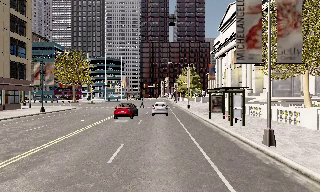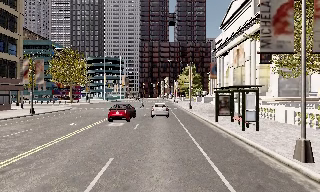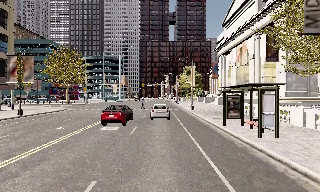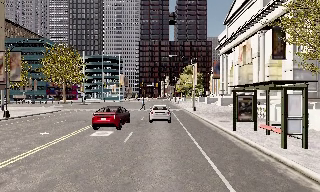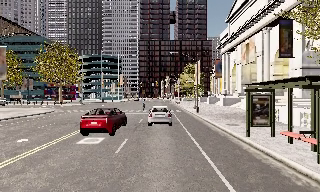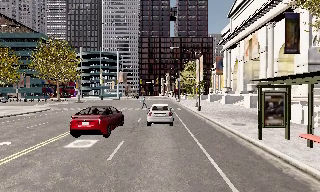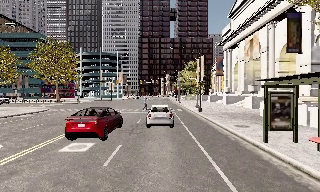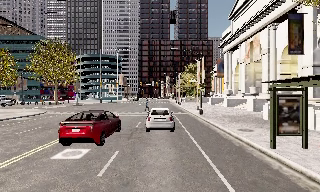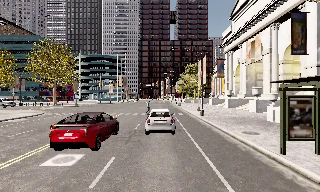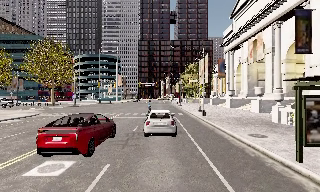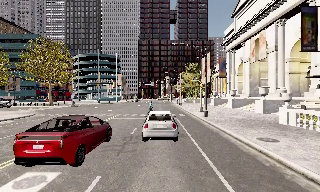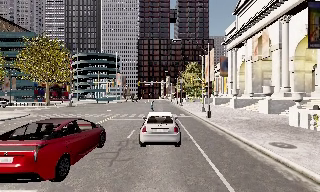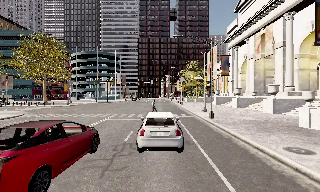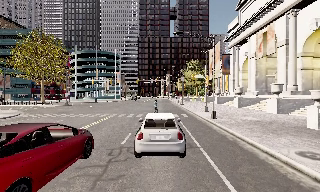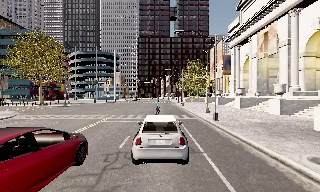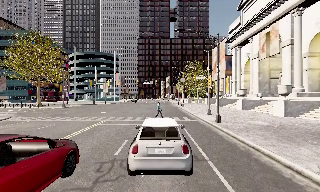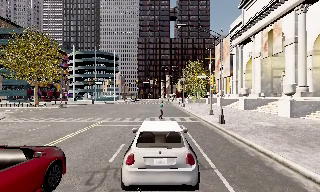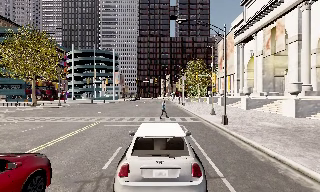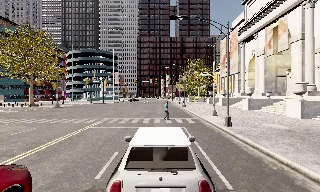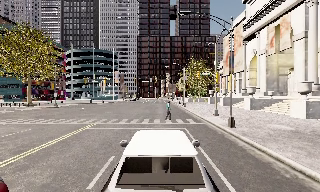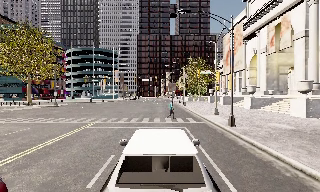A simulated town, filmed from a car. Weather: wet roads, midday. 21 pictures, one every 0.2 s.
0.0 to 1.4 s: The camera travels forward, about 8 m, so what stands in front looms larger. It loses speed.
1.4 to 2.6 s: The camera travels forward, about 4.5 m, so what stands in front looms larger.
2.6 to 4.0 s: The camera travels forward, about 3.5 m, so what stands in front looms larger. It loses speed.
The film runs forward here.
